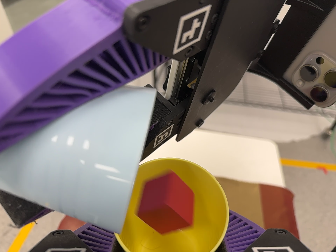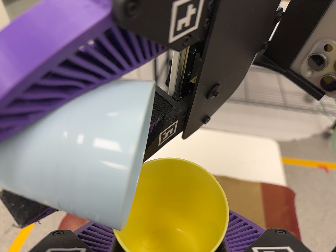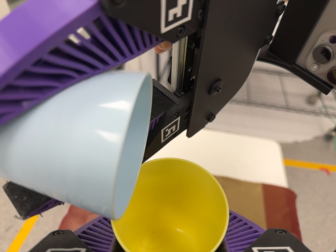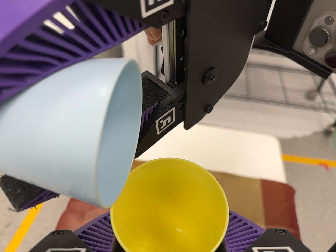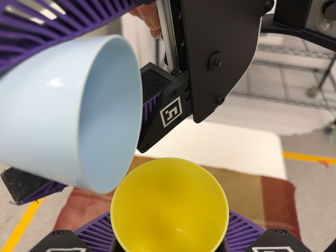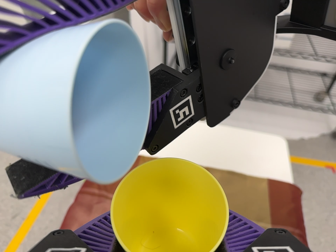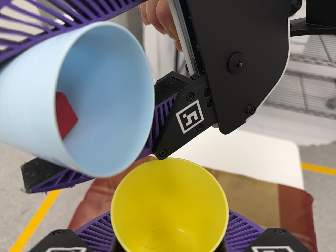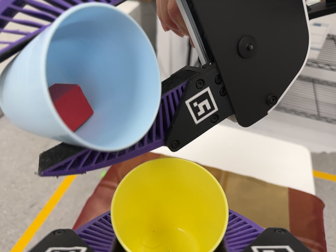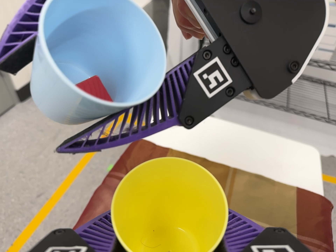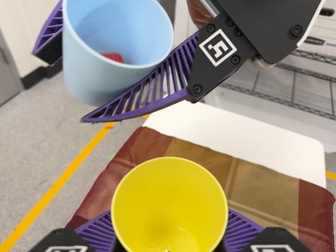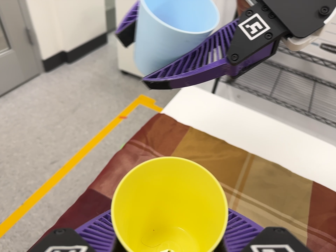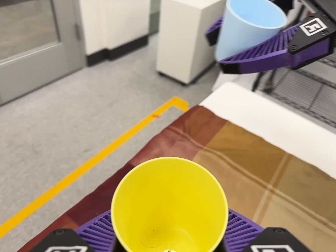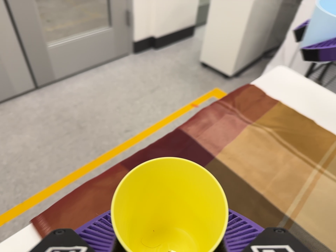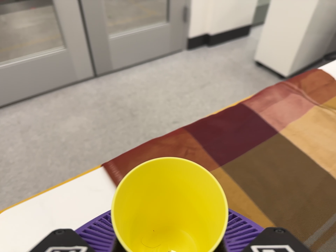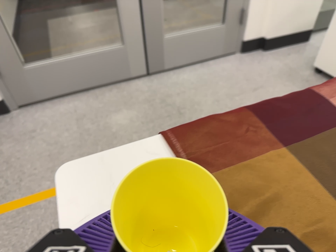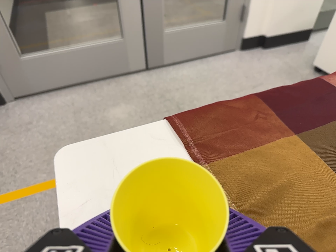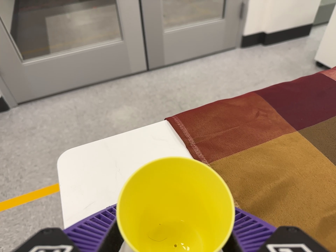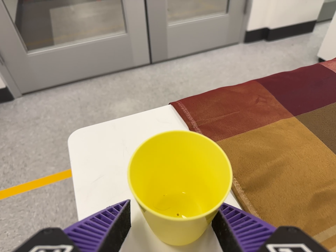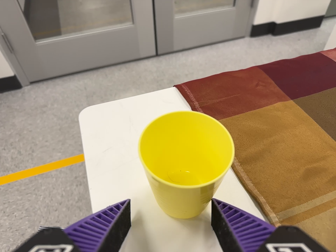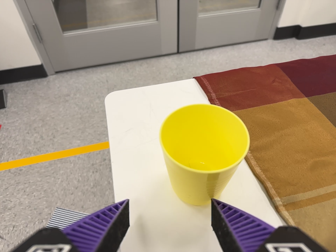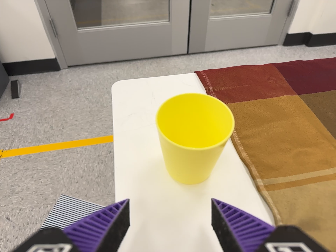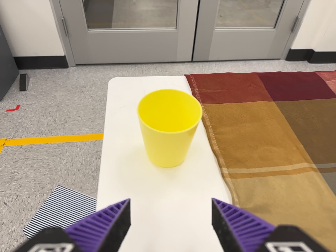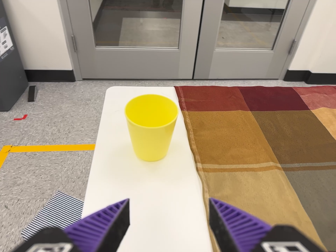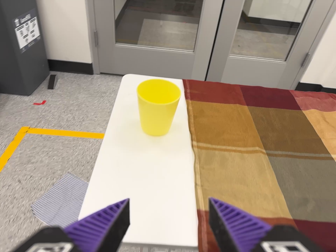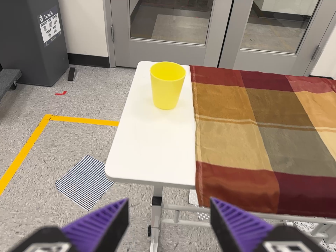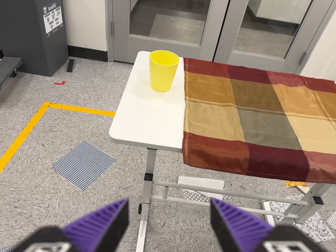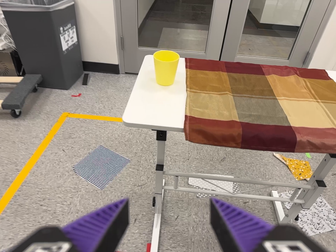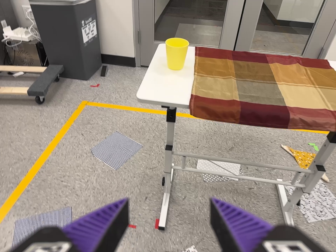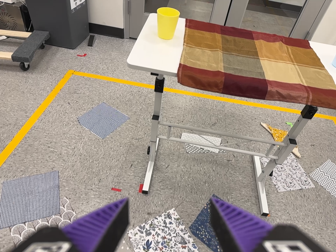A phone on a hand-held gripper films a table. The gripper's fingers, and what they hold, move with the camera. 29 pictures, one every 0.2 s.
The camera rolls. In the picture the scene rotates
clockwise.
0.0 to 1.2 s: The camera shifts only a little, or ends up much as it began.
1.2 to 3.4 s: The camera swings to its left by about 40 degrees, and the scene slides to the right. It travels toward the bottom of its view and to its left, about 34 cm, so close, fixed things drift upward. It rolls about its line of sight by about 35 degrees, and the scene rotates clockwise.
3.4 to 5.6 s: The camera pans to its left by about 15 degrees. It travels backward and toward the bottom of its view, about 80 cm, so what stands in front gets smaller. It rolls about its line of sight by about 25 degrees, and the scene rotates clockwise.
The film runs backward here.
